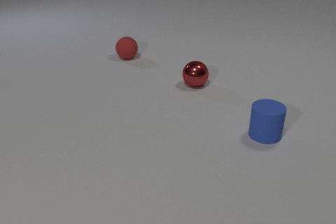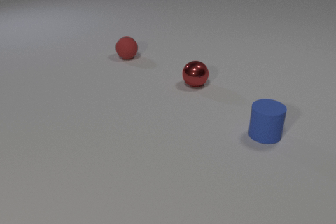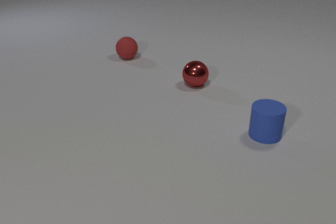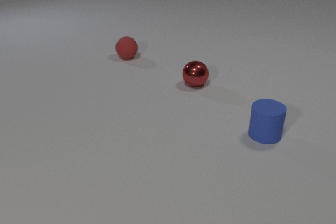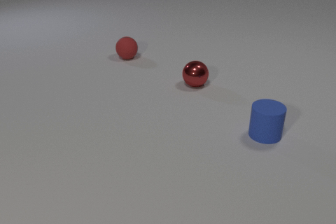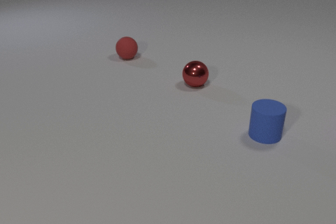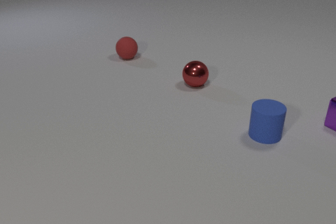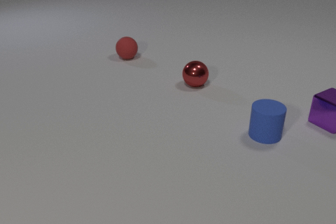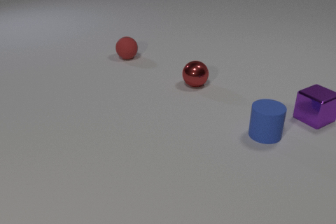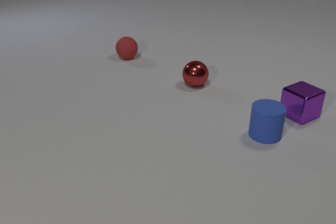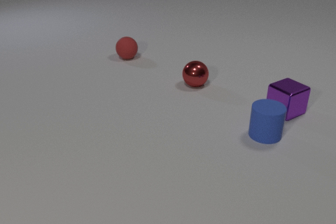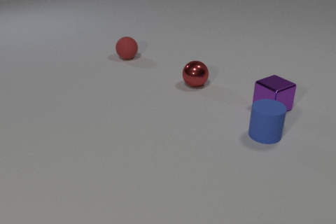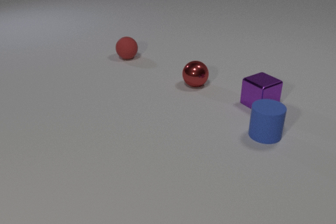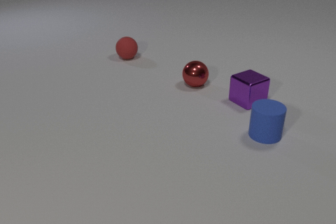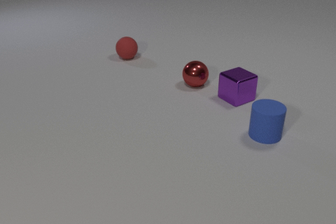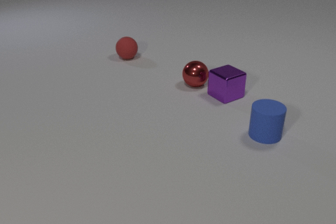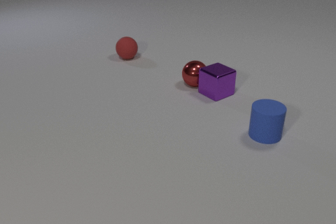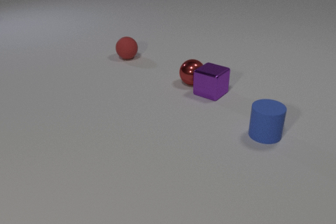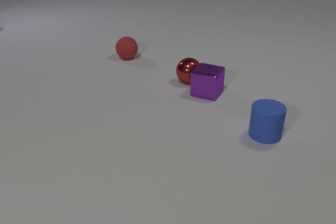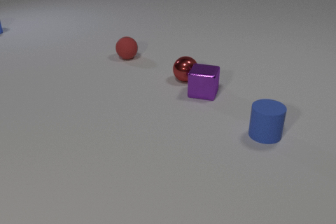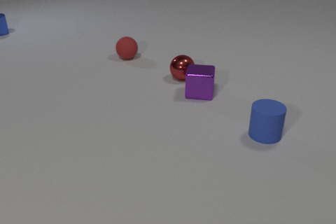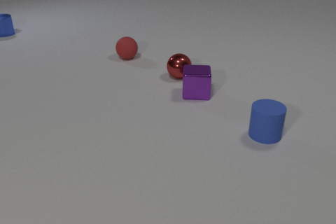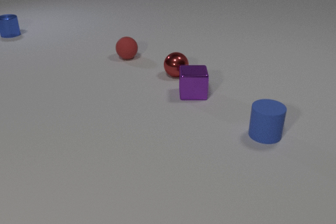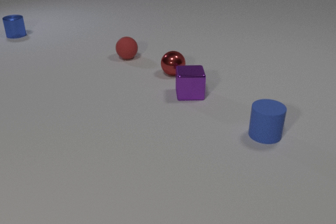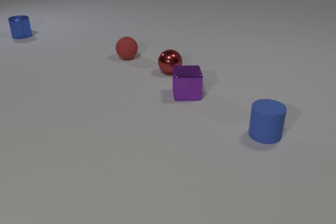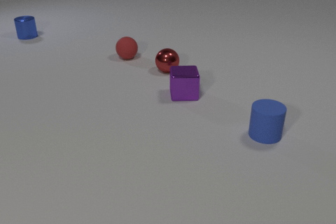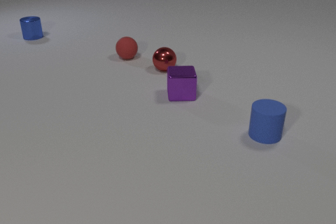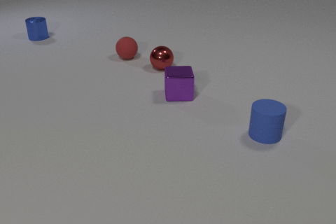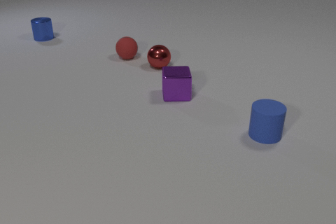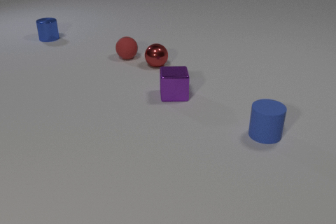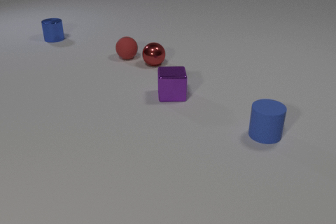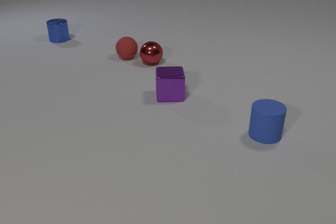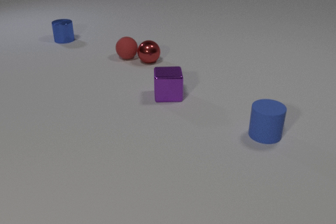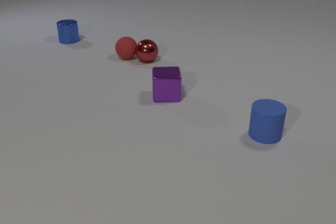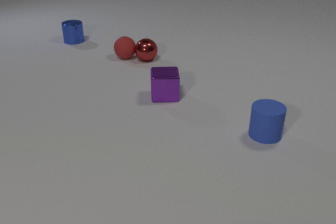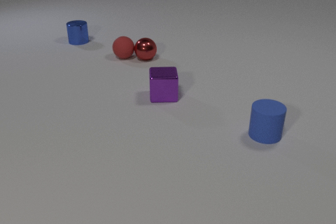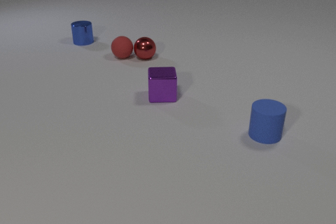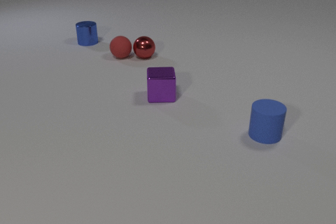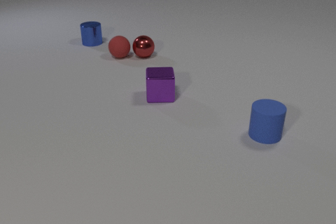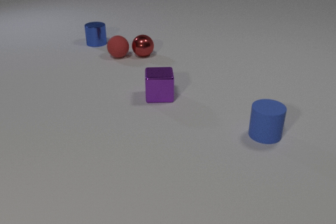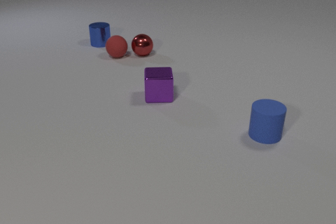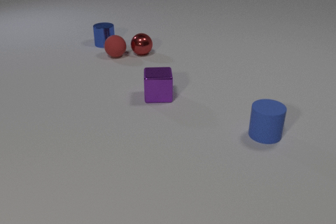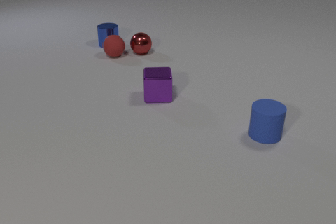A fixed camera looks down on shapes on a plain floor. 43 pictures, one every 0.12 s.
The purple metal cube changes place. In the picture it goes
to the left.
The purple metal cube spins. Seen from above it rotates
counterclockwise.
0.00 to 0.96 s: The purple metal cube comes in at the right edge, slides to the left.
0.96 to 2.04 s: The purple metal cube slides to the left. The purple metal cube and the red metal sphere collide.
2.04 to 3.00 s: The purple metal cube slides to the left, spins so that its near face slides to the right, counterclockwise seen from above. The red metal sphere rolls away from the camera and to the left. The blue metal cylinder comes in at the left edge, slides to the right and toward the camera.
3.00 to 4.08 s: The purple metal cube slides to the left. The red metal sphere rolls away from the camera and to the left. The blue metal cylinder slides to the right and toward the camera. The red metal sphere and the red rubber sphere collide.
4.08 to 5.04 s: The purple metal cube slides to the left. The red metal sphere rolls away from the camera. The red rubber sphere rolls to the left and away from the camera. The blue metal cylinder slides to the right and toward the camera.
How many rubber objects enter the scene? 0.
How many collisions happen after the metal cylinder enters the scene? 1.
What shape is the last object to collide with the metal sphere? sphere.
